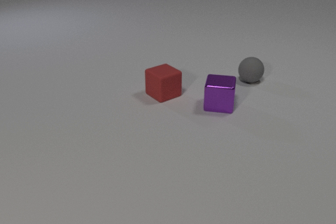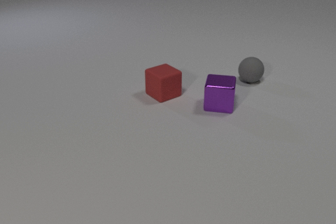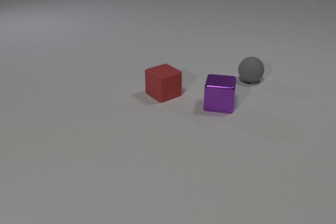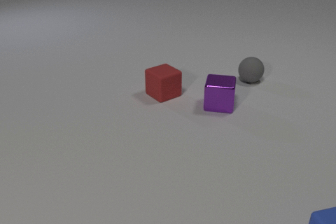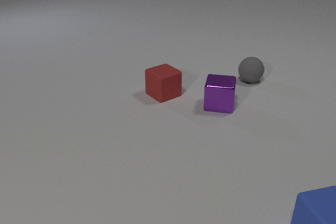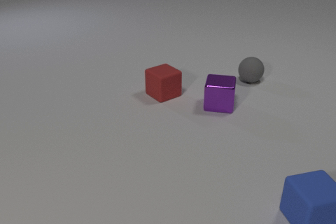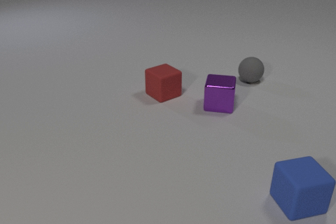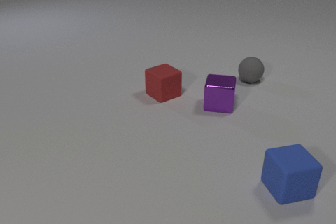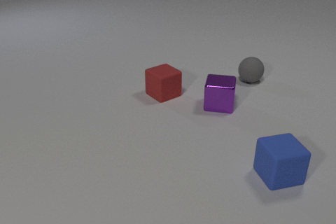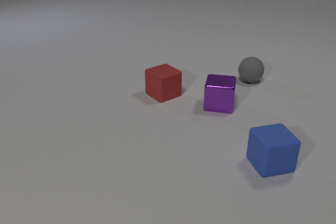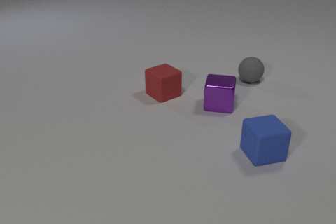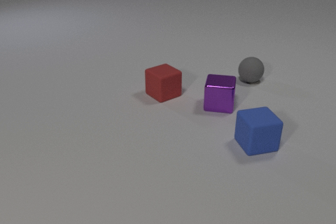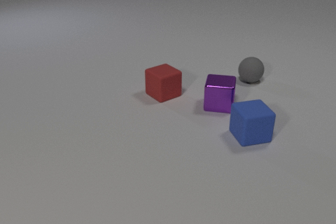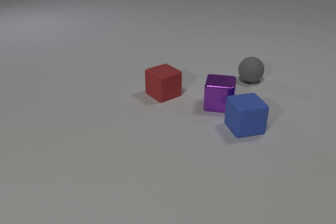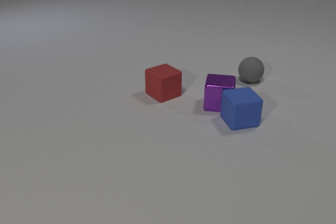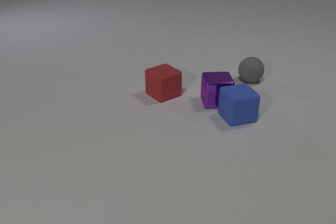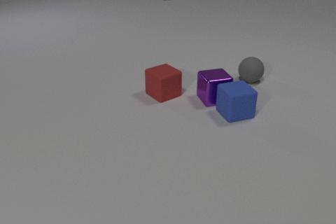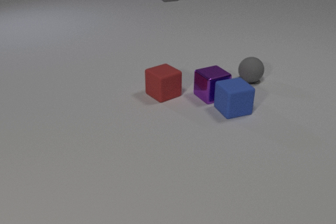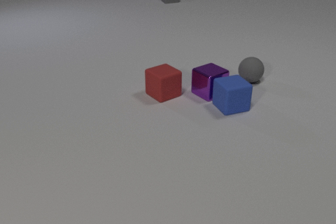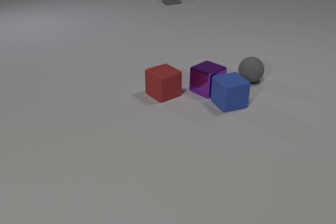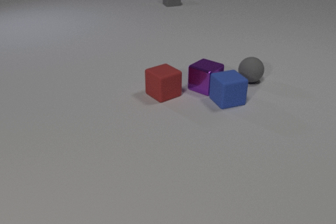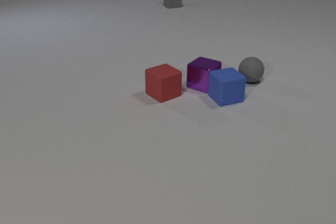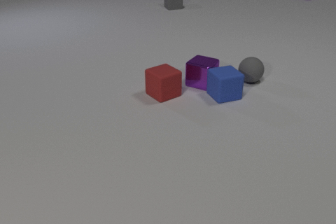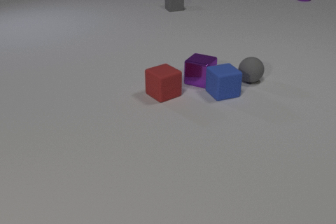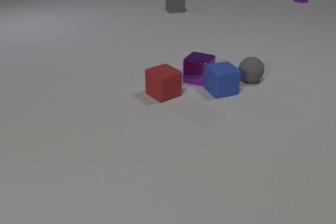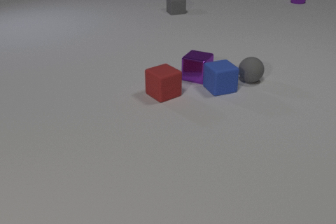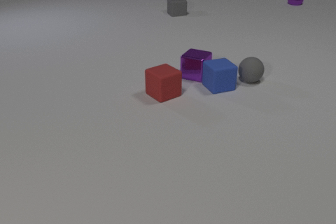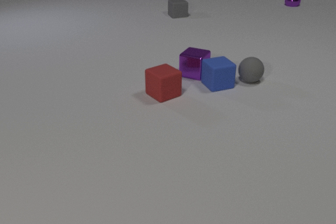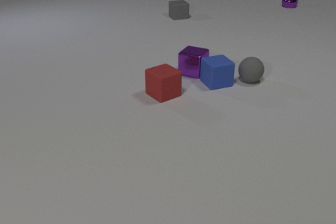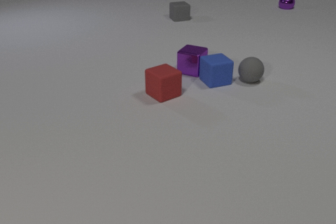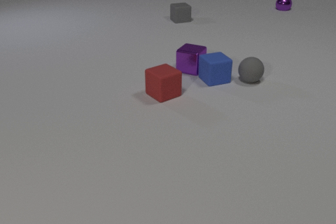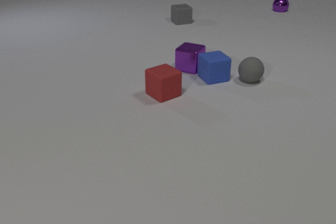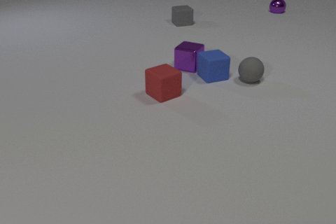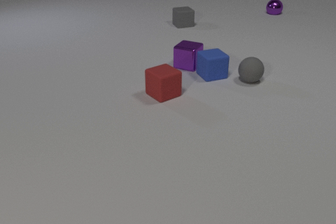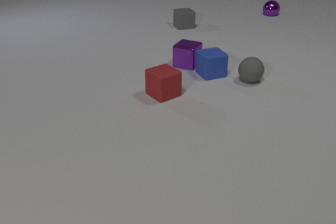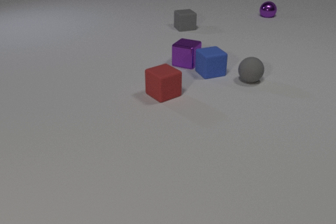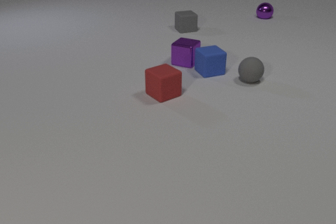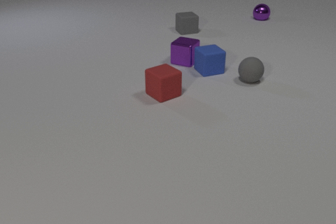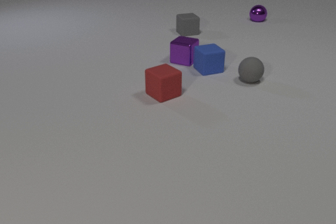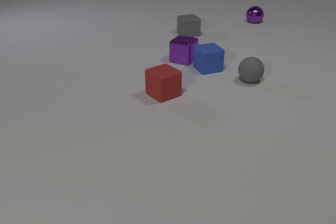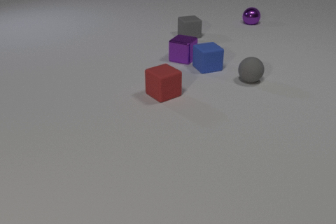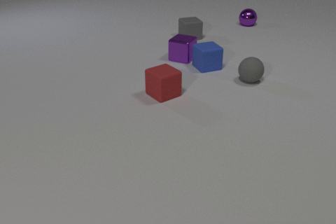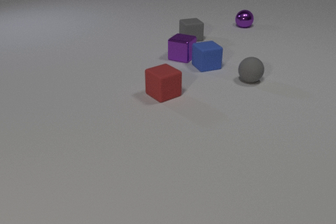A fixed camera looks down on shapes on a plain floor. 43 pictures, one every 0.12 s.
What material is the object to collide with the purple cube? rubber.
How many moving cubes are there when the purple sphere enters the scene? 3.
How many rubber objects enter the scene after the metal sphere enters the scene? 0.
0.00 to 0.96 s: The blue rubber cube comes in at the bottom edge, slides away from the camera and to the left.
0.96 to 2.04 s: The blue rubber cube slides away from the camera and to the left. The purple metal cube slides away from the camera and to the left, spins counterclockwise seen from above by about 45 degrees, its near face sliding to the right. The gray rubber cube comes in at the top edge, slides toward the camera. The blue rubber cube and the purple metal cube collide.
2.04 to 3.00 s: The blue rubber cube slides away from the camera. The purple metal cube slides away from the camera, spins so that its near face slides to the right, counterclockwise seen from above. The gray rubber cube slides toward the camera. The purple metal sphere comes in at the top edge, rolls toward the camera and to the left.
3.00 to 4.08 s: The blue rubber cube slides away from the camera. The purple metal cube slides away from the camera. The gray rubber cube slides toward the camera. The purple metal sphere rolls toward the camera and to the left.
4.08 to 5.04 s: The blue rubber cube slides away from the camera. The purple metal cube slides away from the camera. The gray rubber cube slides toward the camera. The purple metal sphere rolls toward the camera and to the left.
